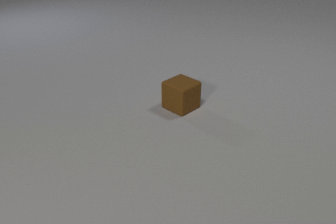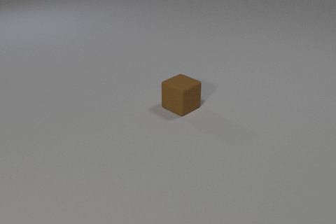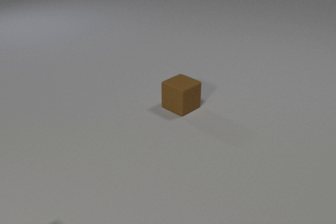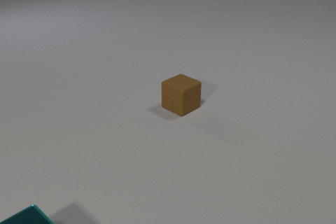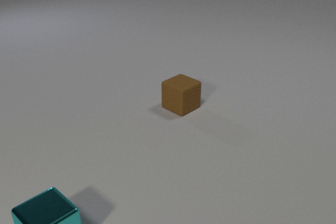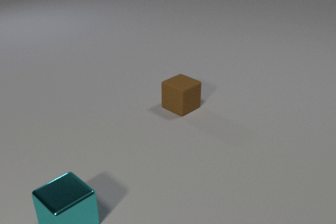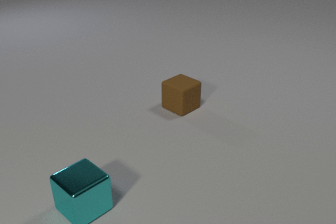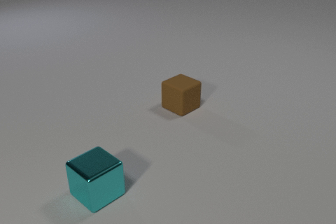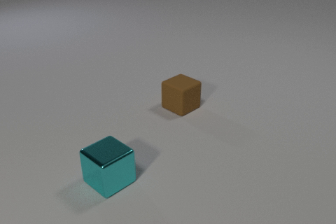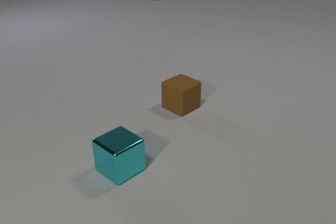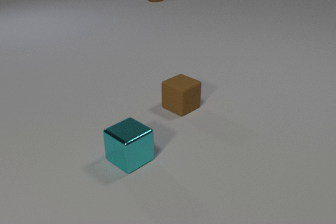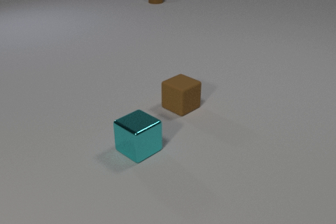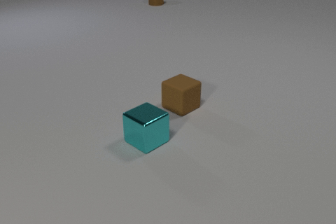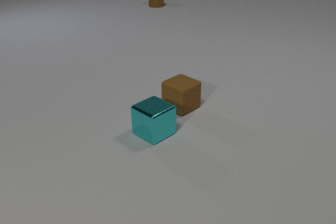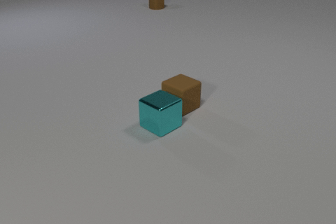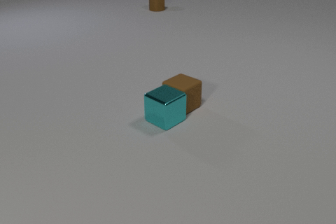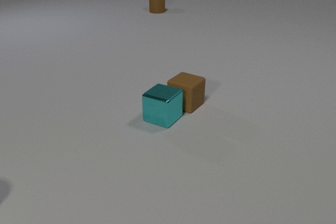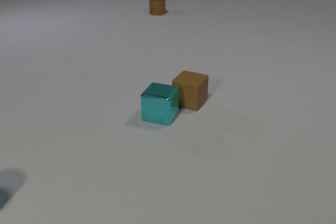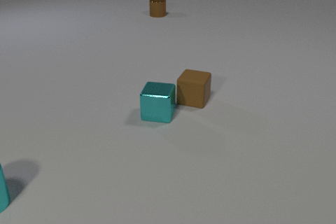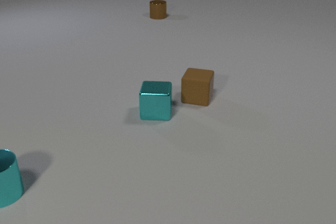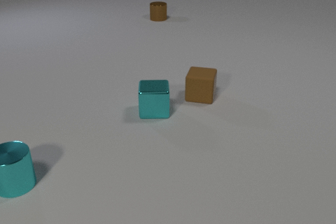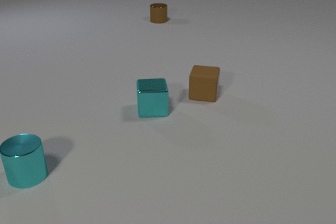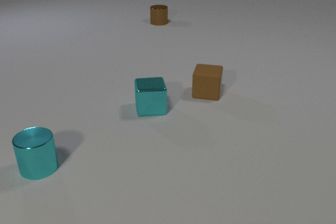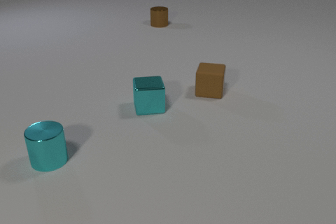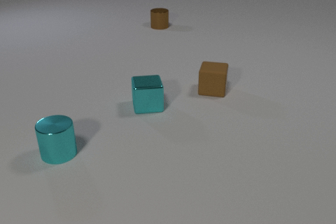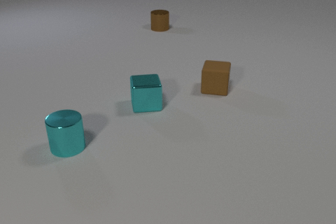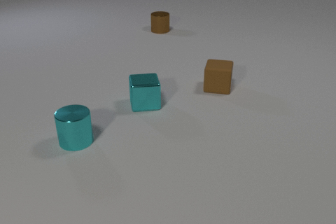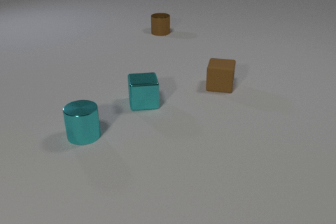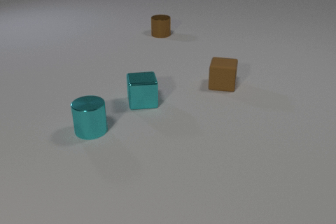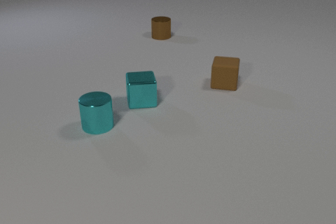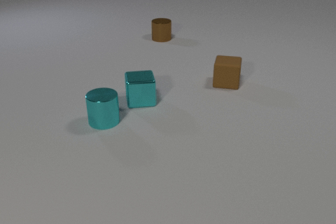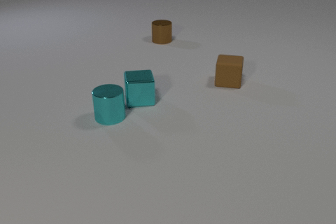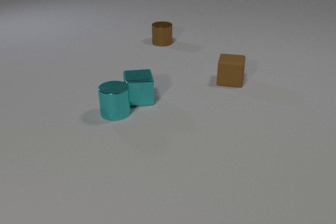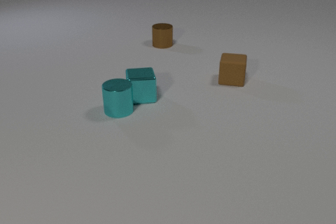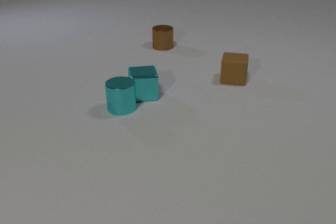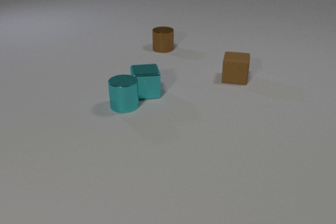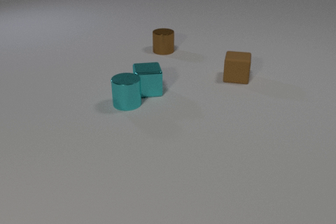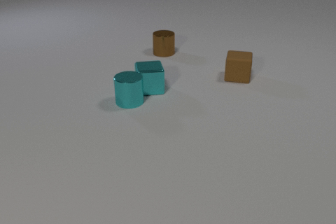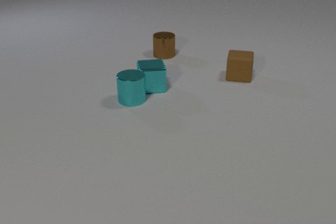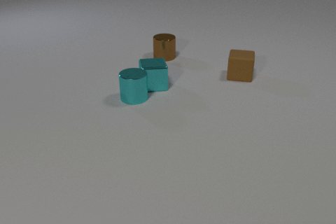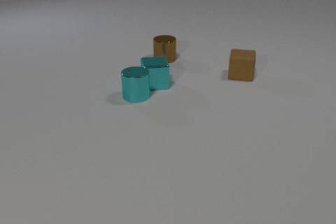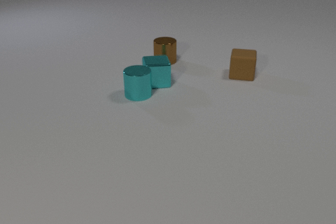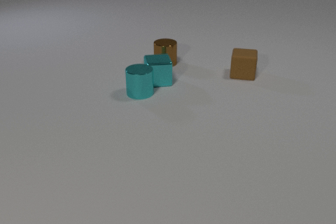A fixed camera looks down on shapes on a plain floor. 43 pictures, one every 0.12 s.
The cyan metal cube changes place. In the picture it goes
away from the camera.
The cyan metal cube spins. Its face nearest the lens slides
to the right.
0.00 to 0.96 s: The cyan metal cube comes in at the bottom edge, slides away from the camera and to the right. The brown metal cylinder comes in at the top edge.
0.96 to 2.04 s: The cyan metal cube slides away from the camera and to the right, spins counterclockwise seen from above by about 30 degrees, its near face sliding to the right. The brown rubber cube slides away from the camera and to the right. The brown metal cylinder slides toward the camera. The cyan metal cube and the brown rubber cube collide.
2.04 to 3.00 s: The cyan metal cube slides away from the camera and to the left, spins counterclockwise seen from above by about 30 degrees, its near face sliding to the right. The brown rubber cube slides away from the camera and to the right. The cyan metal cylinder comes in at the left edge, slides to the right and away from the camera. The brown metal cylinder slides toward the camera.
3.00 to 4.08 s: The cyan metal cube slides away from the camera. The brown rubber cube slides away from the camera and to the right. The cyan metal cylinder slides away from the camera and to the right. The brown metal cylinder slides toward the camera. The cyan metal cube and the cyan metal cylinder collide.
4.08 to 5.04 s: The cyan metal cube slides away from the camera and to the right. The brown rubber cube slides away from the camera and to the right. The cyan metal cylinder slides away from the camera and to the right. The brown metal cylinder slides toward the camera.
How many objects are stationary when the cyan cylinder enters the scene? 0.
How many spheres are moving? 0.
What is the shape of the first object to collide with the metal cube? cube.
